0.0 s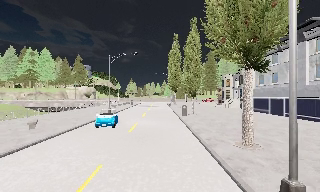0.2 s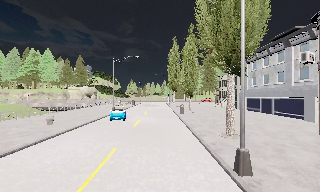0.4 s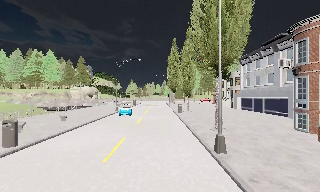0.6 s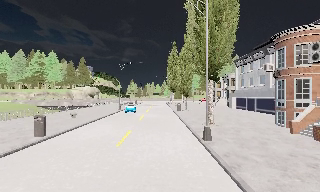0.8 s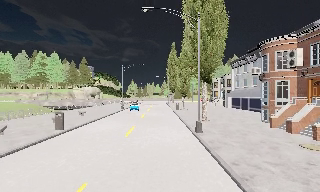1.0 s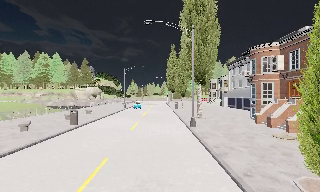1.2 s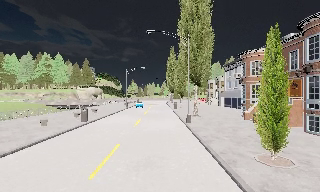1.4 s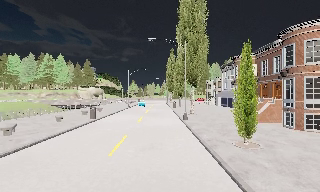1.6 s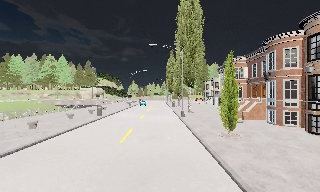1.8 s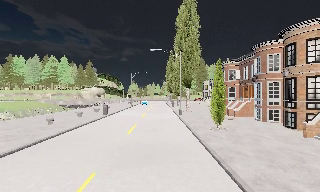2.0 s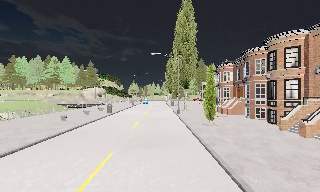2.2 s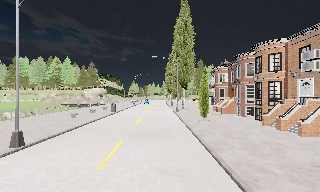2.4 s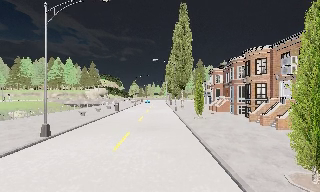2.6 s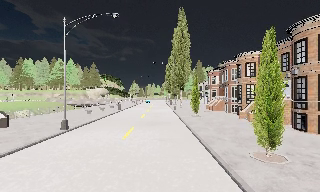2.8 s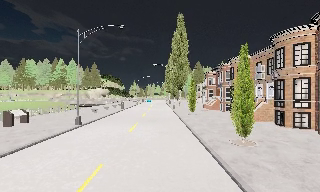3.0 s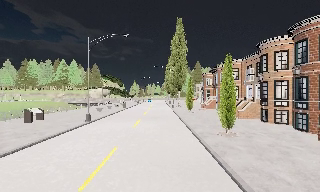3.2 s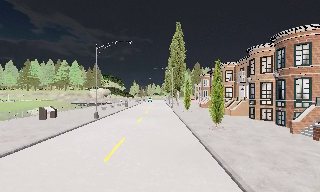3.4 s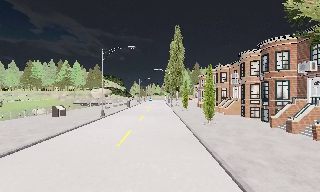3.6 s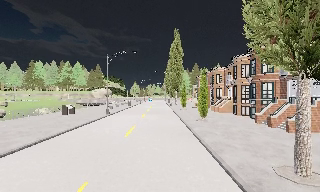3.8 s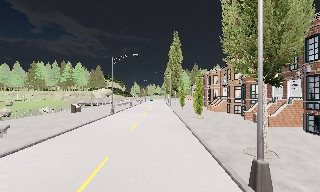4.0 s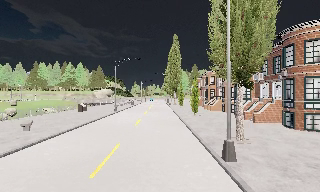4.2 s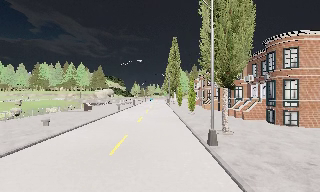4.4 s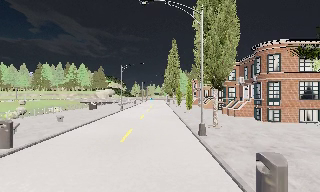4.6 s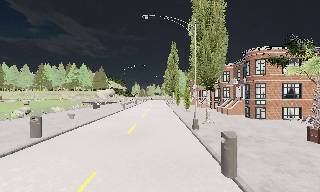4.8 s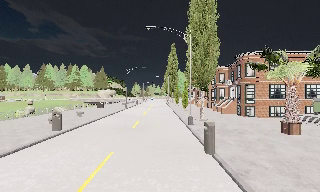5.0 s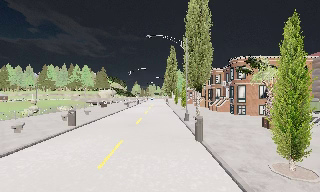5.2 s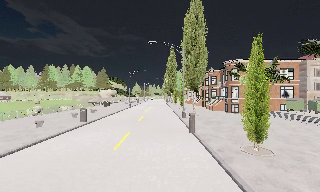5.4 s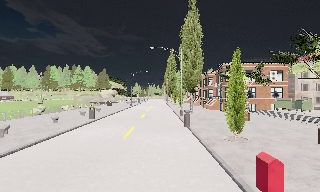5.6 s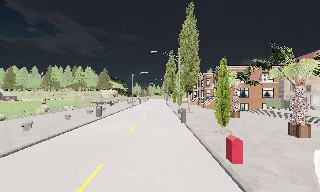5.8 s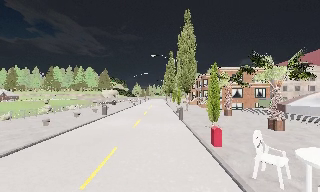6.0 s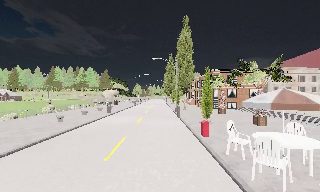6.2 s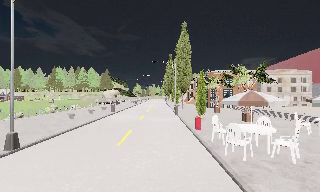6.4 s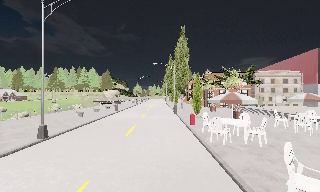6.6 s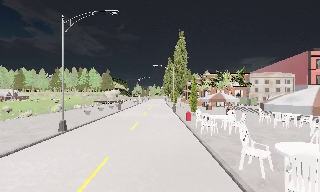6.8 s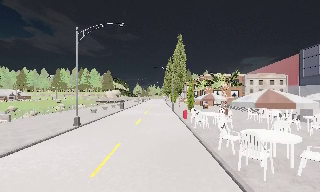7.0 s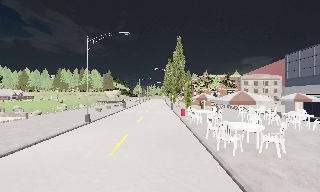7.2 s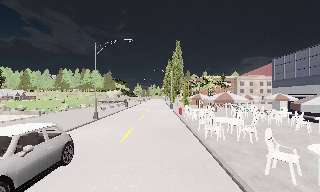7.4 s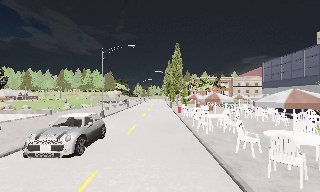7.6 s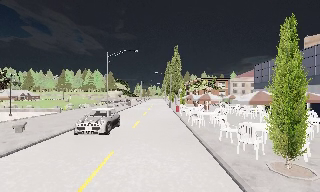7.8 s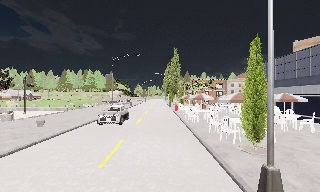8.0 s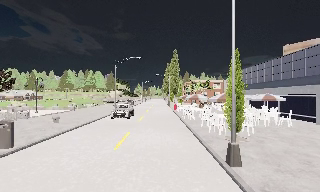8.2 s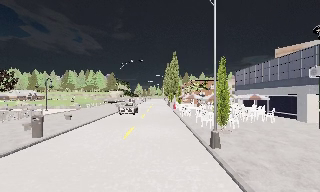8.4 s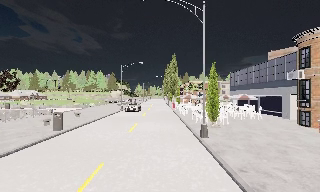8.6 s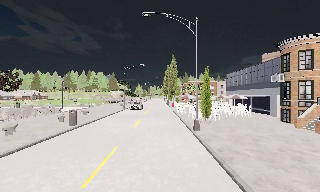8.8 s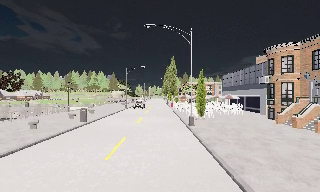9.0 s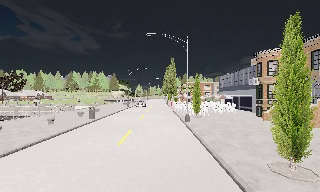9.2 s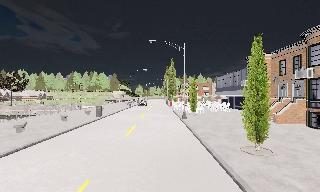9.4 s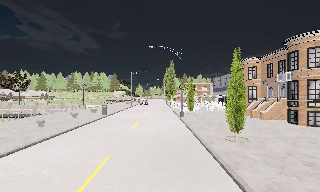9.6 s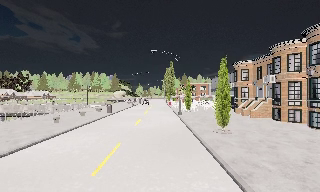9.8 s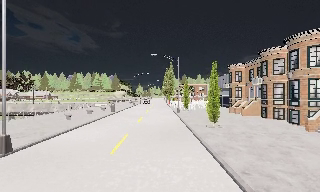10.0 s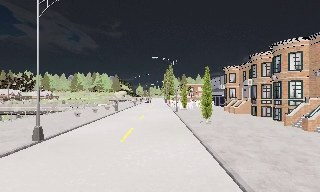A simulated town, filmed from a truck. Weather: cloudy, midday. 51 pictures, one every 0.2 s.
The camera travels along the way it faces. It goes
backward.
0.0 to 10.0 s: The camera travels backward, about 90 m, so what stands in front gets smaller.
The film runs backward here.
